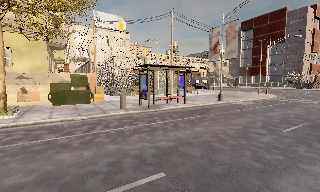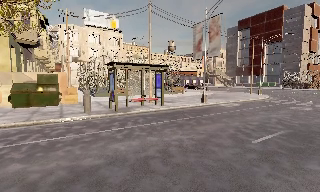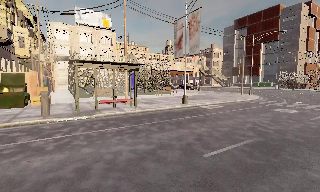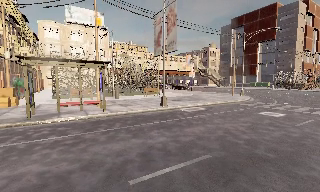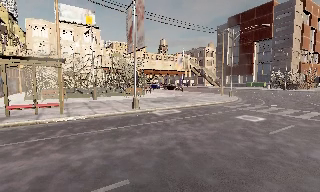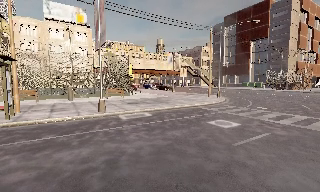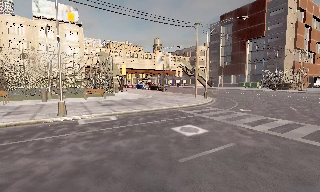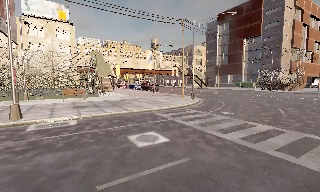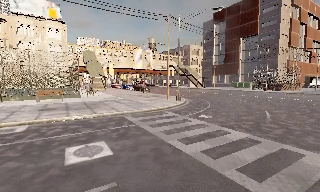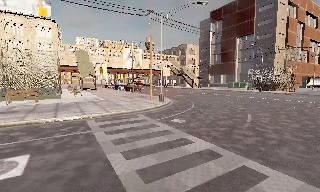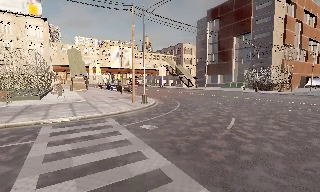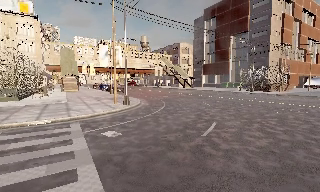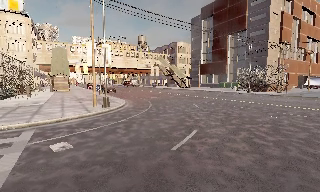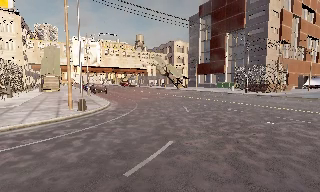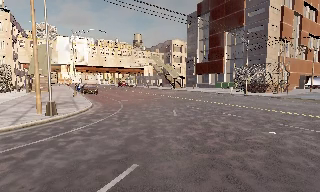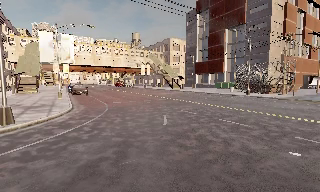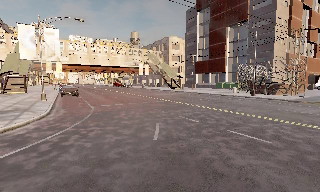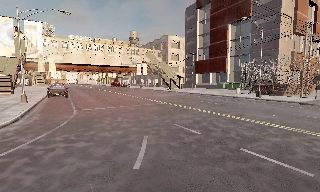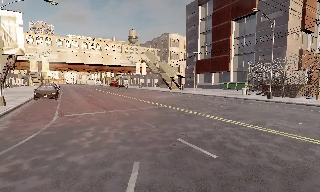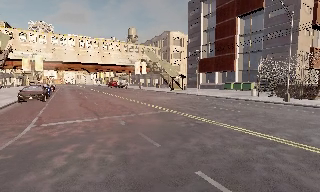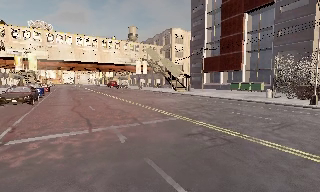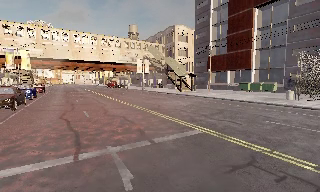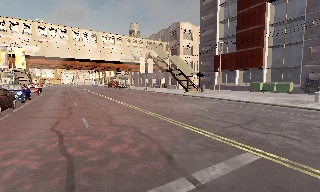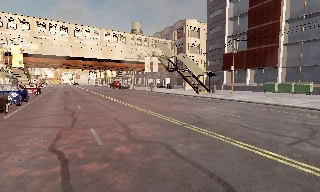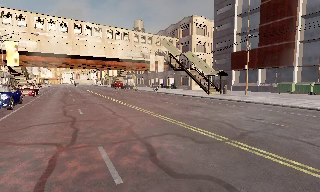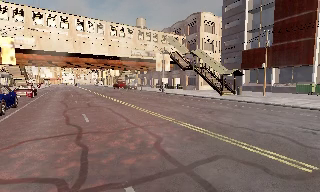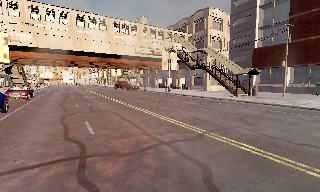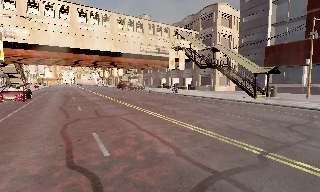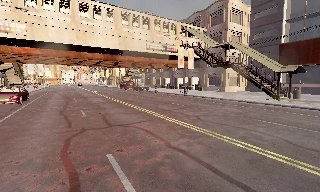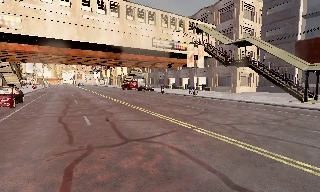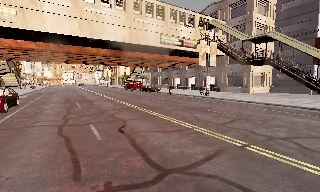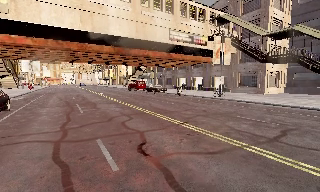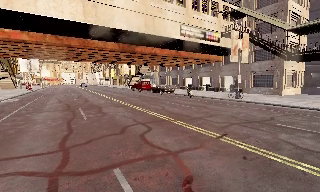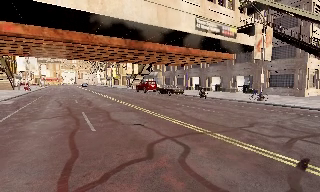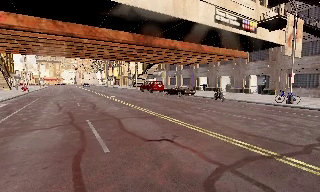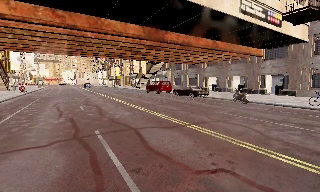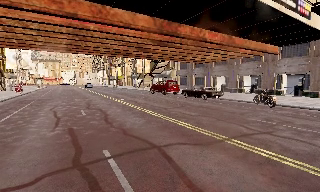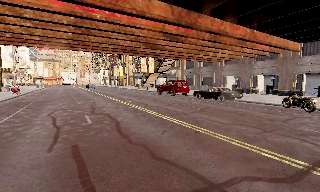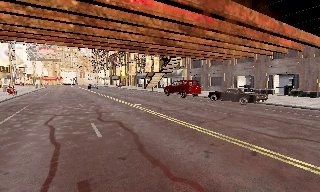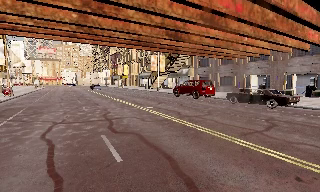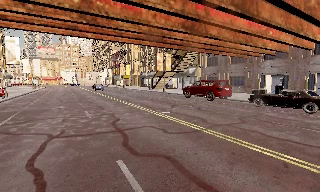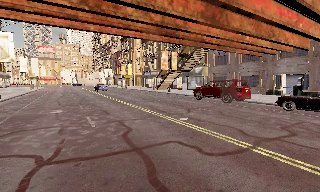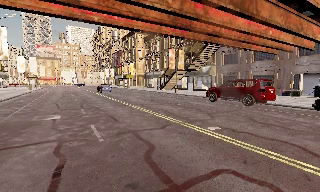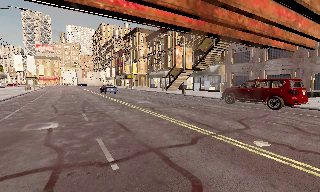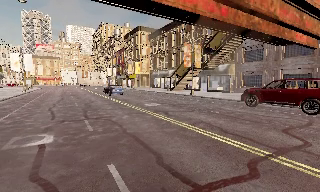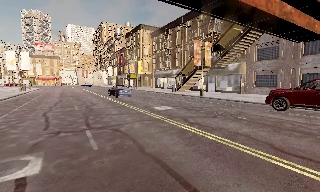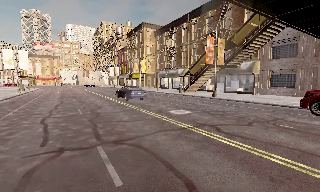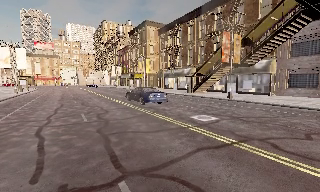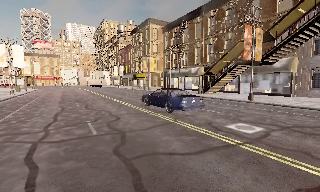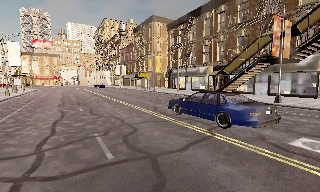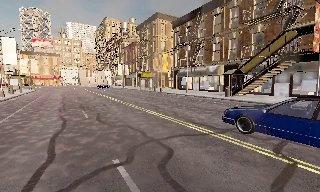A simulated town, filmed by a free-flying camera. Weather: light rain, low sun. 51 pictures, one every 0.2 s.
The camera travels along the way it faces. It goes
forward.
0.0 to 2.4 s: The camera travels to its right and forward, about 20 m, so close, fixed things drift to the left.
2.4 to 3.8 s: The camera travels forward, about 12 m, so what stands in front looms larger.
3.8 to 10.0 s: The camera travels forward and to its left, about 60 m, so what stands in front looms larger.
The film runs backward here.
